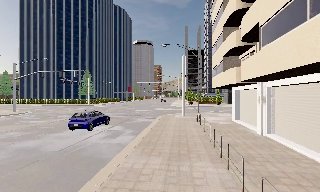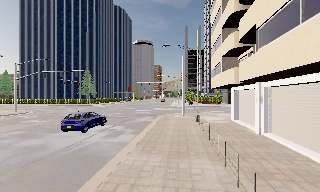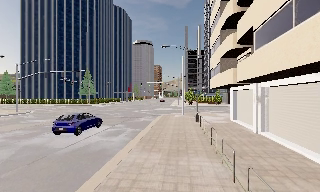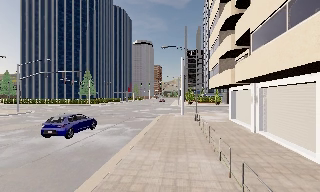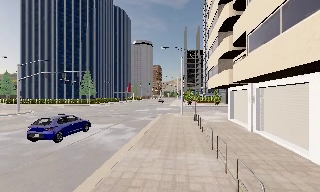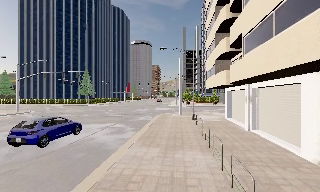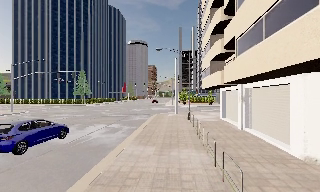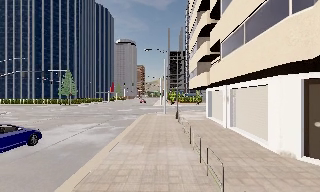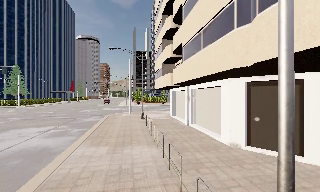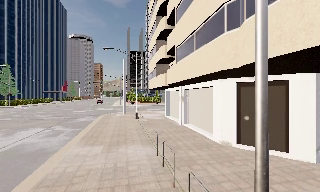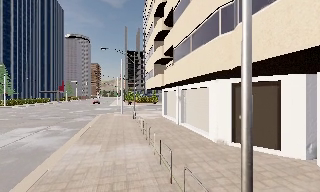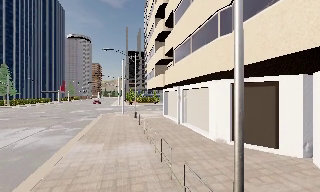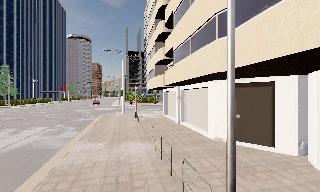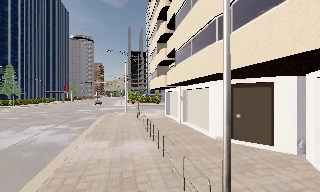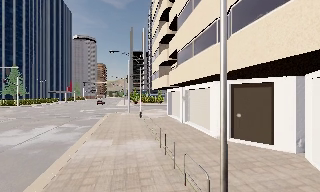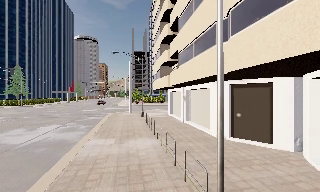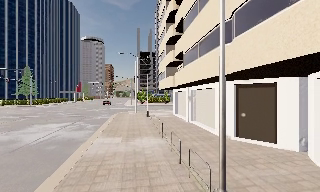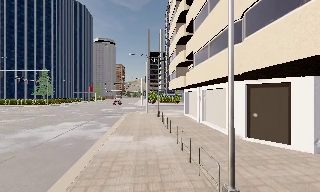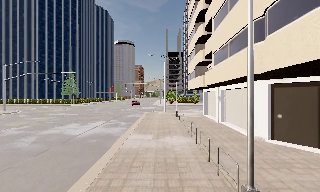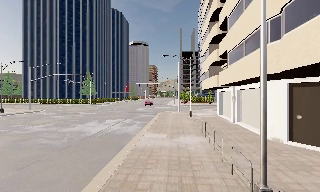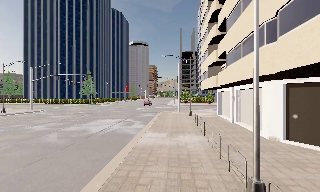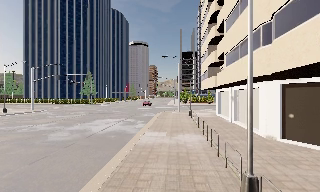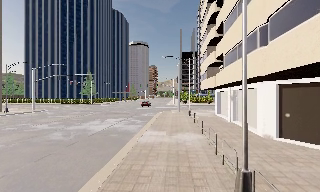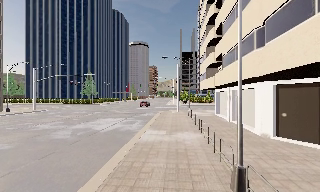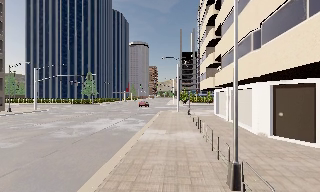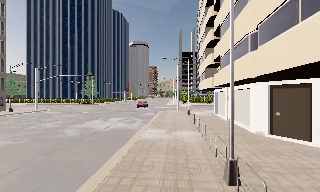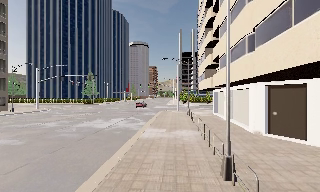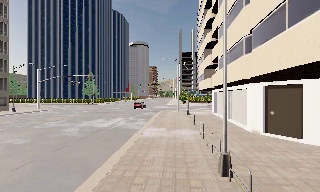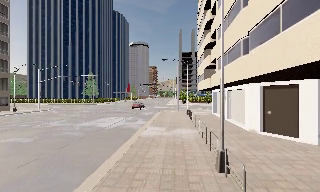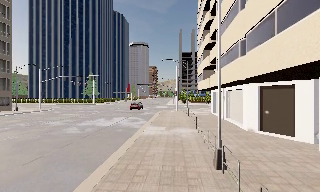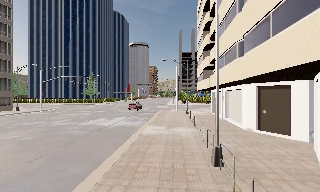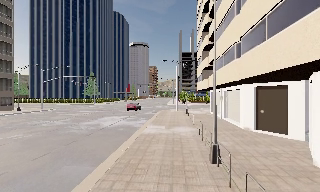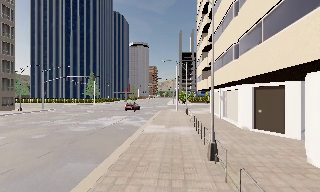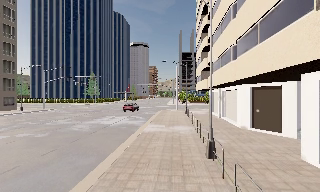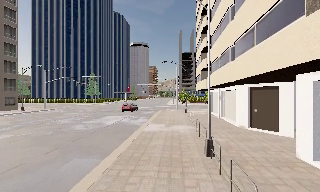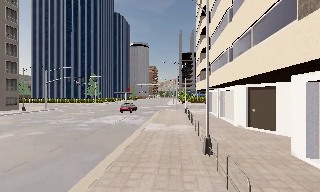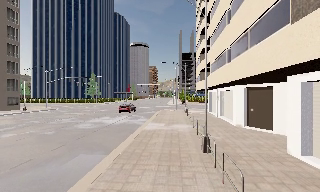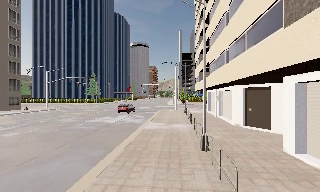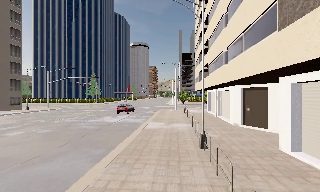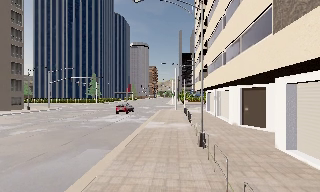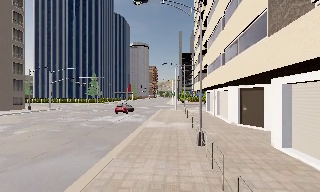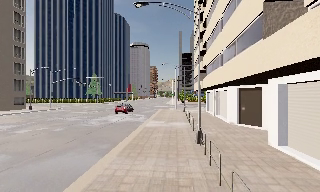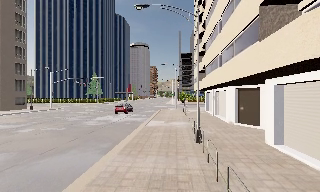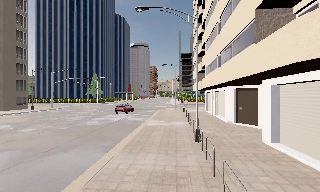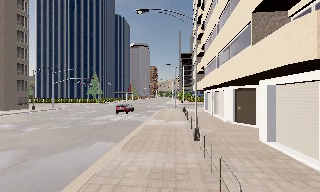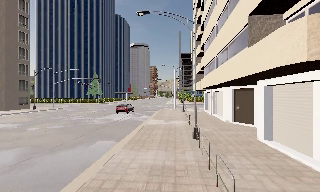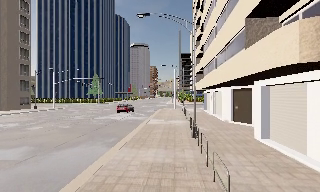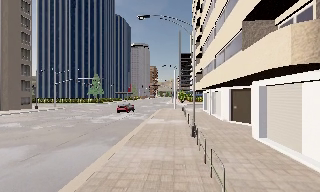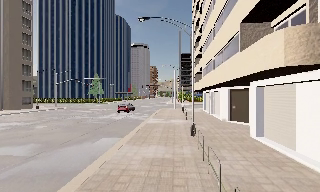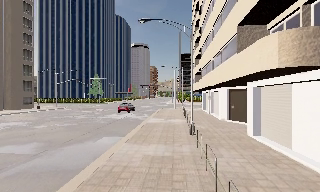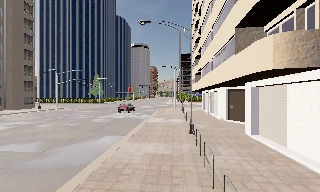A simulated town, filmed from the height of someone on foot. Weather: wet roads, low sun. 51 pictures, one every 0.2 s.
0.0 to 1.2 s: The camera travels backward, about 1.5 m, so what stands in front gets smaller.
1.2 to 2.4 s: The camera pans to its right, which is clockwise from overhead, by about 20 degrees. It travels backward, about 1.5 m, so what stands in front gets smaller.
2.4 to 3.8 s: The camera pans to its left, which is counterclockwise from overhead, by about 20 degrees. It travels backward, about 1.5 m, so what stands in front gets smaller.
3.8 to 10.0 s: The camera travels backward, about 7 m, so what stands in front gets smaller.
The film runs backward here.
